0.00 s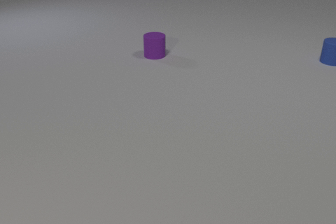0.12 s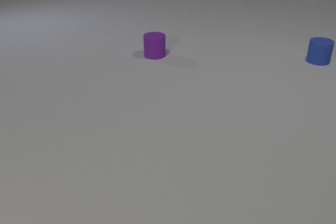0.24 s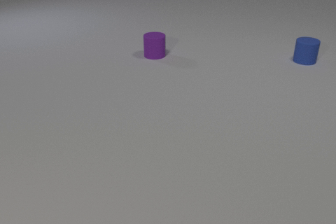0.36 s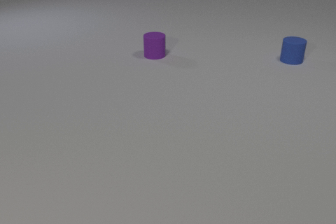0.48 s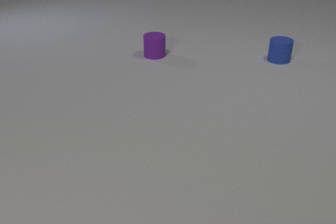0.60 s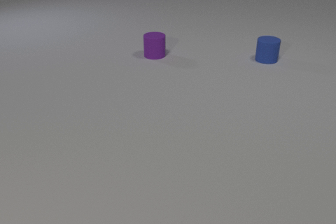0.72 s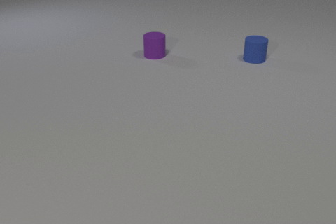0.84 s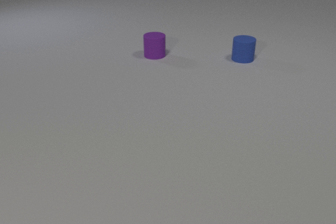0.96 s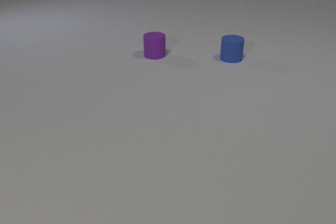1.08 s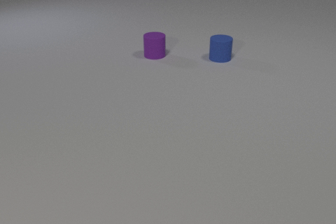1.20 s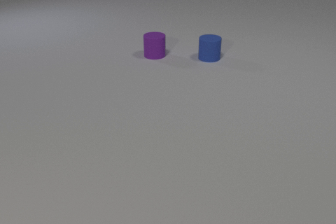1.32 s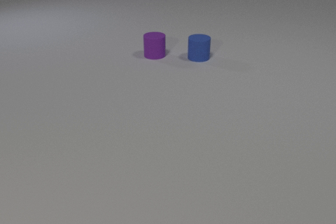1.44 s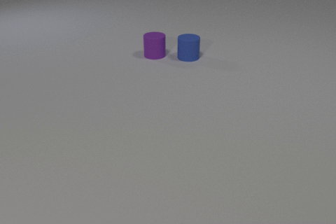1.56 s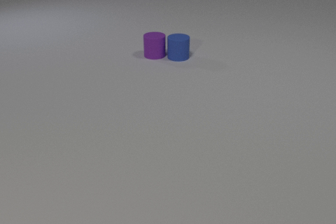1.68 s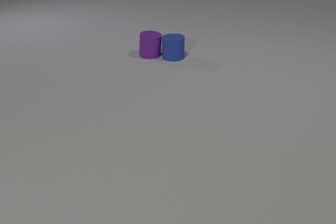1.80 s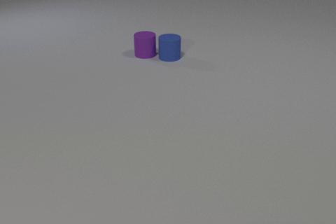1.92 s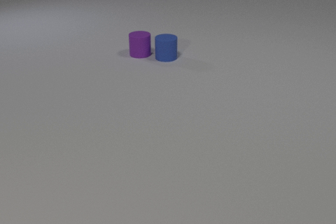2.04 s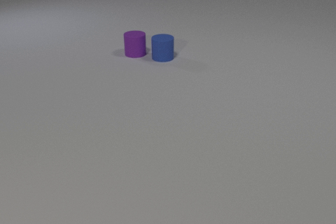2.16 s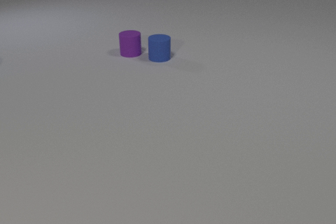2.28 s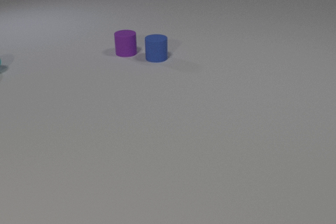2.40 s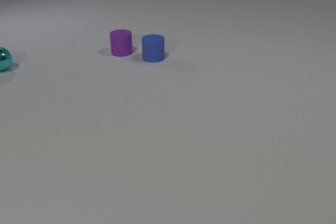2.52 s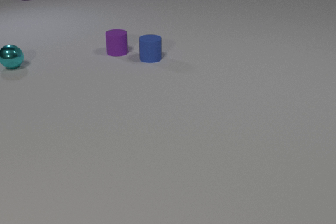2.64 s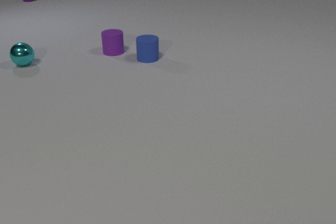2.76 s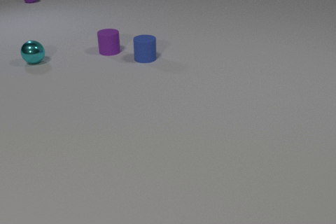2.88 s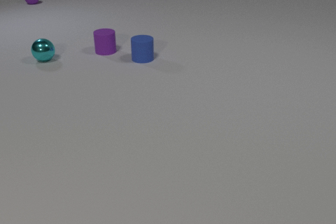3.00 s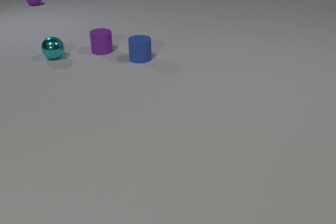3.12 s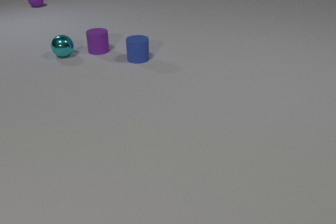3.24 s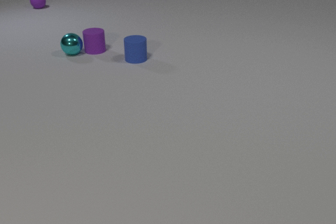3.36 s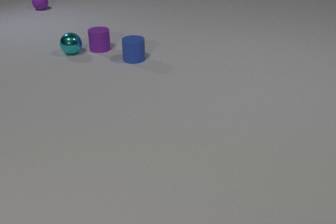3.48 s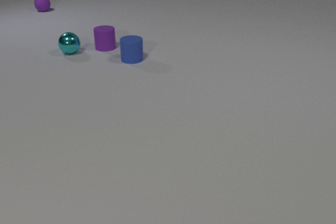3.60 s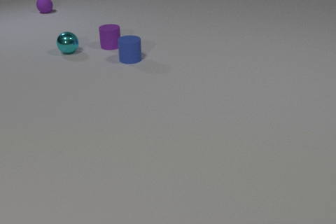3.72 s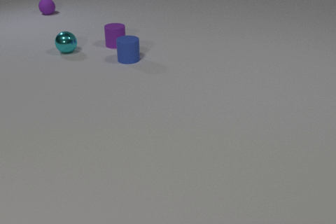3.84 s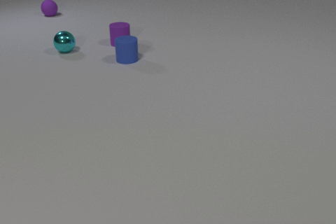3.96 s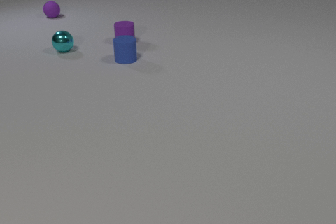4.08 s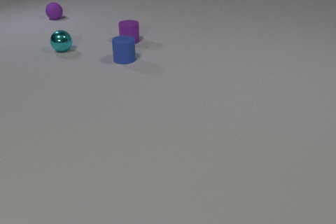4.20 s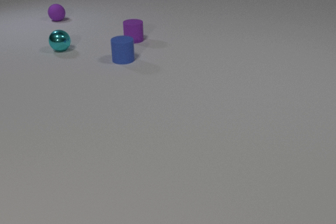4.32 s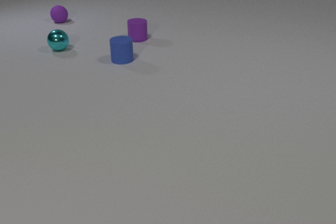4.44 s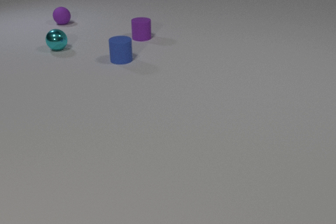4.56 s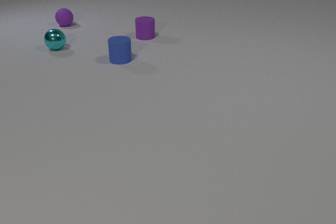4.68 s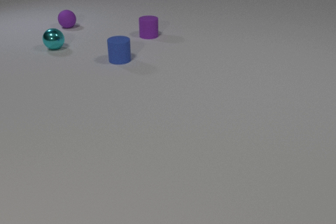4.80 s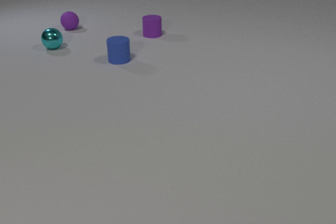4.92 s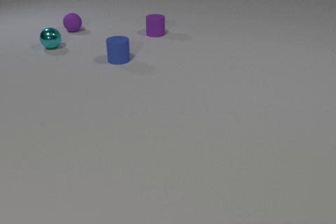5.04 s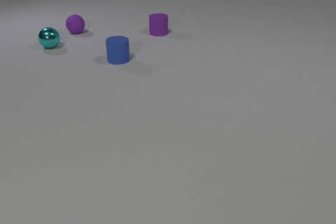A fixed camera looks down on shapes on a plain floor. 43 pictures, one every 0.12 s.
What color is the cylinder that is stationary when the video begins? purple.
How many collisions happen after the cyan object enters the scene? 1.
How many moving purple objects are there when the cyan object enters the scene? 1.
0.00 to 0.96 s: The blue rubber cylinder slides to the left.
0.96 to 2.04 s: The blue rubber cylinder slides to the left. The purple rubber cylinder slides to the left. The blue rubber cylinder and the purple rubber cylinder collide.
2.04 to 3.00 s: The blue rubber cylinder slides to the left. The purple rubber cylinder slides to the left. The purple rubber sphere comes in at the top edge, rolls toward the camera. The cyan metal sphere comes in at the left edge, rolls to the right.
3.00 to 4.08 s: The blue rubber cylinder slides to the left. The purple rubber cylinder slides to the right and away from the camera. The purple rubber sphere rolls toward the camera. The cyan metal sphere rolls away from the camera and to the right. The purple rubber cylinder and the cyan metal sphere collide.
4.08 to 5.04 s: The blue rubber cylinder slides to the left. The purple rubber cylinder slides to the right and away from the camera. The purple rubber sphere rolls toward the camera. The cyan metal sphere rolls away from the camera and to the left.
